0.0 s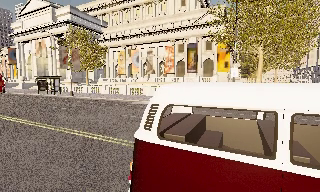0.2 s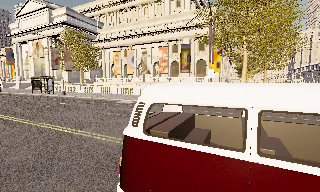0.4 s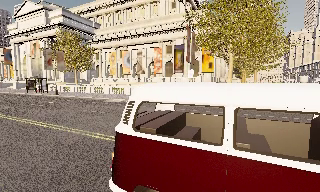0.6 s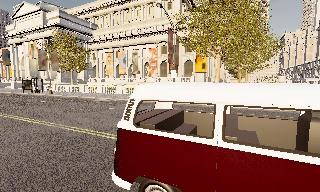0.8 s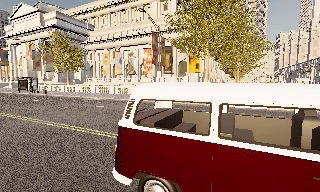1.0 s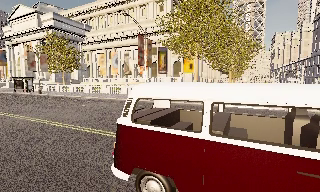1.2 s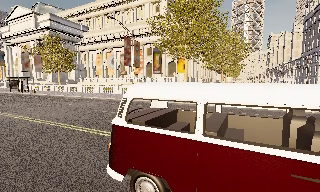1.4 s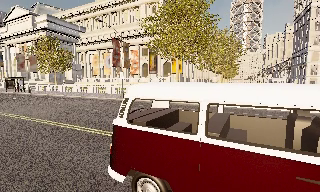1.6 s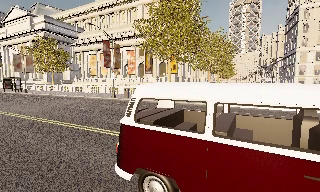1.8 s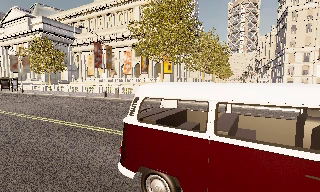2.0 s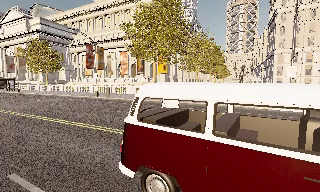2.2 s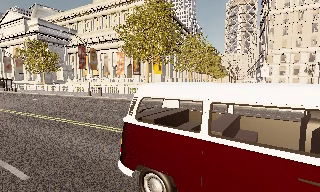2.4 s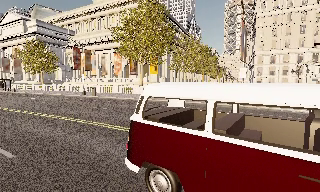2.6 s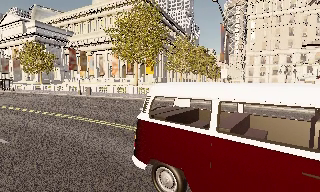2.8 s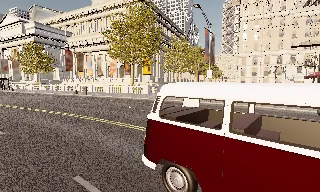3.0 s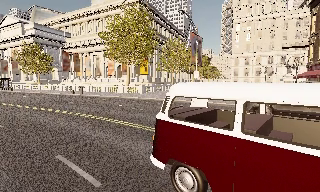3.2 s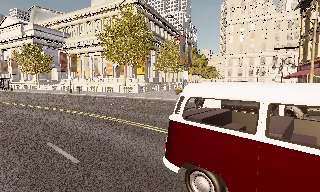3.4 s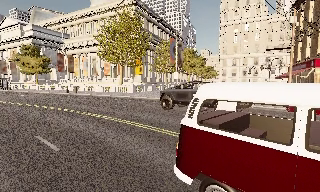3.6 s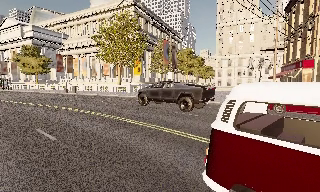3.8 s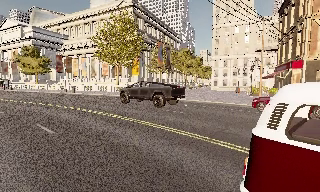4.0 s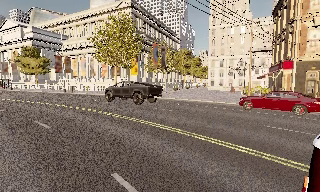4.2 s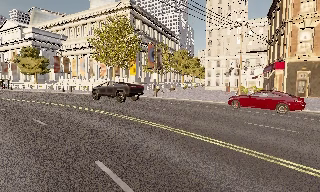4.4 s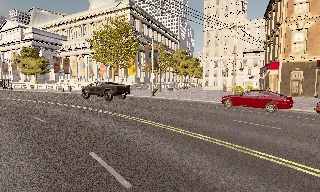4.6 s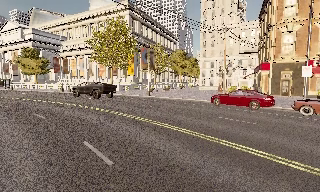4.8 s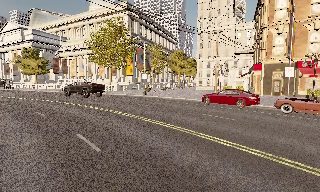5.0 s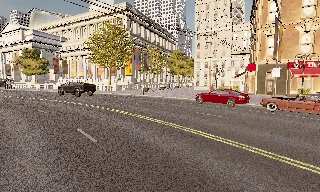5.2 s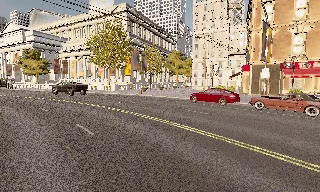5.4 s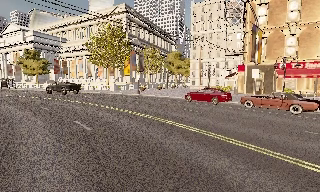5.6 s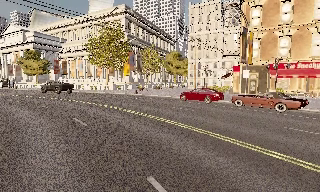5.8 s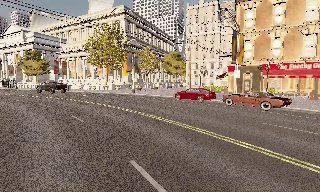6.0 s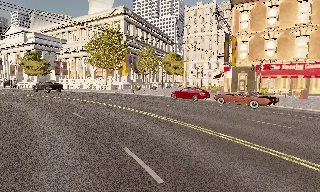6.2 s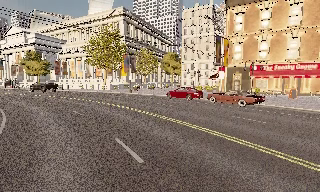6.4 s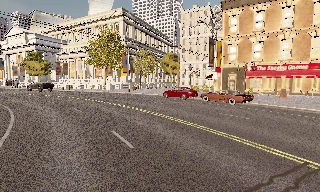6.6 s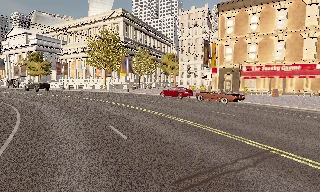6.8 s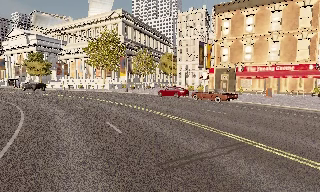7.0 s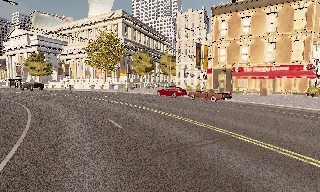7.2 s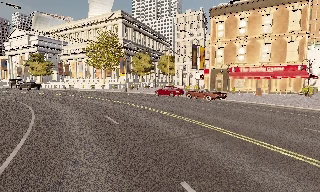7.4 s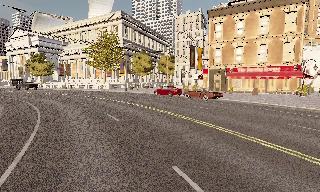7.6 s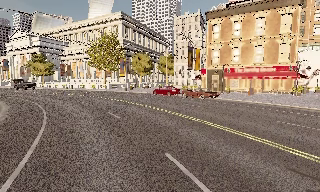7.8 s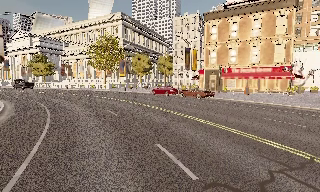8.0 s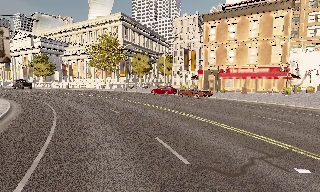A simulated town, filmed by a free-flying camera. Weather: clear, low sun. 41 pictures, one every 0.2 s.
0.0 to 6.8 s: The camera travels to its right and backward, about 40 m, so close, fixed things drift to the left. It loses speed.
6.8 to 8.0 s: The camera travels backward, about 4 m, so what stands in front gets smaller.
The film runs forward here.
